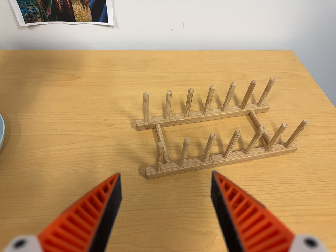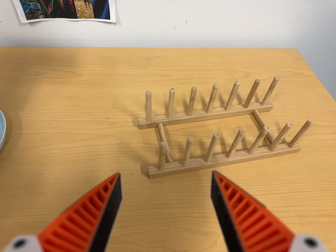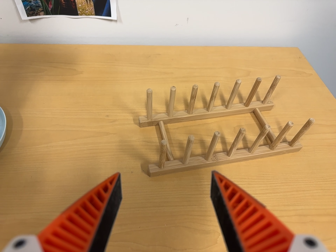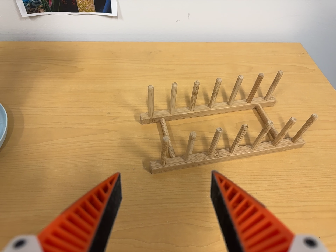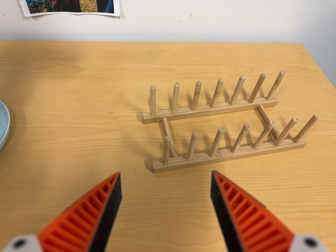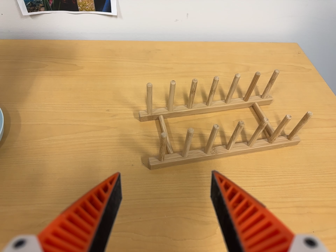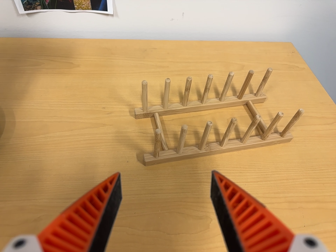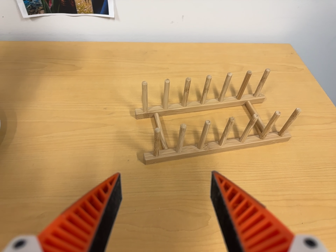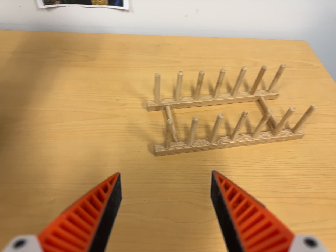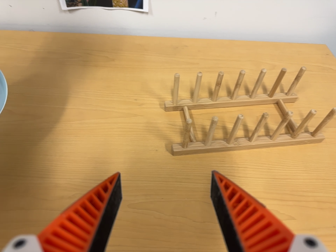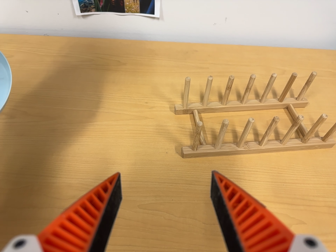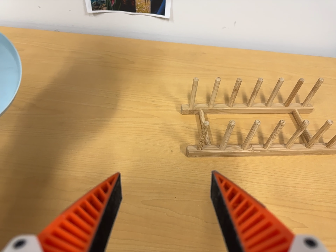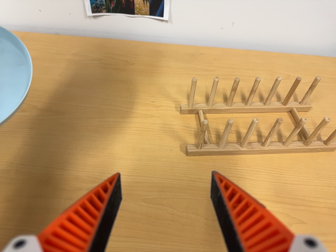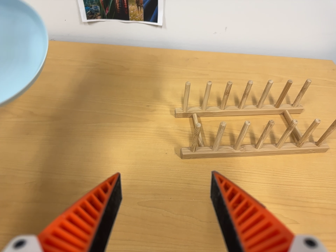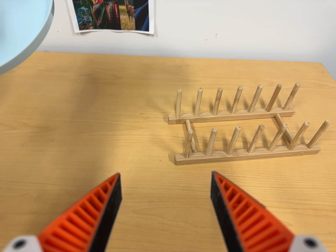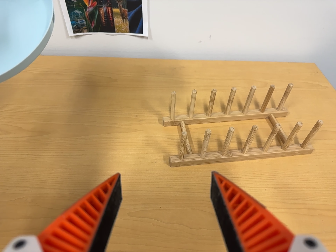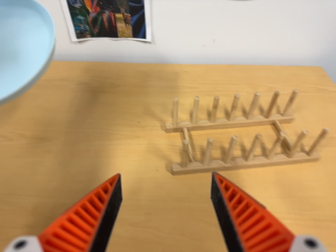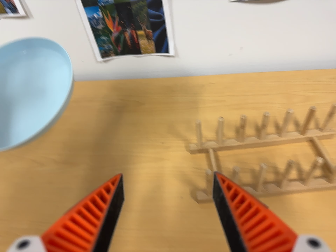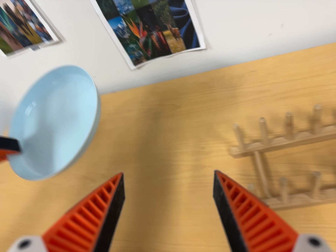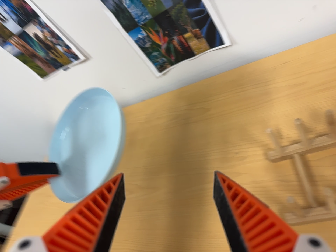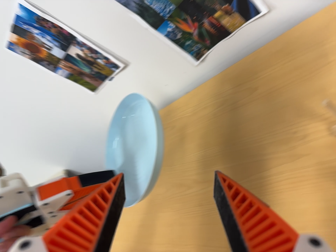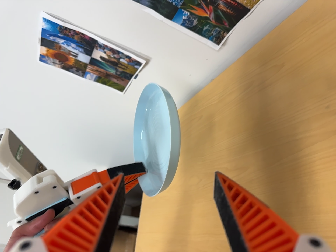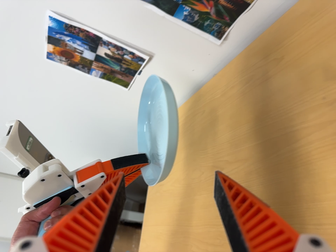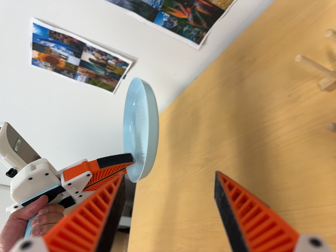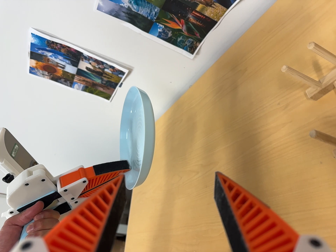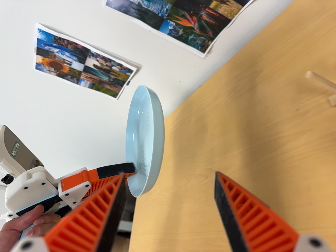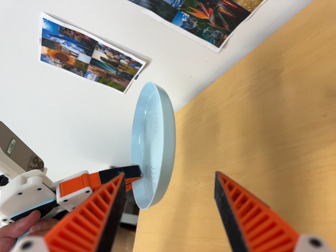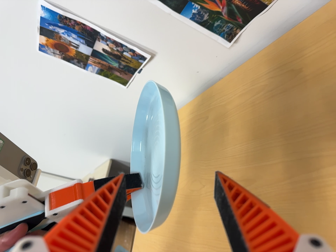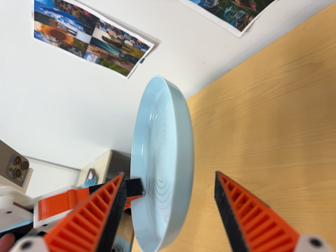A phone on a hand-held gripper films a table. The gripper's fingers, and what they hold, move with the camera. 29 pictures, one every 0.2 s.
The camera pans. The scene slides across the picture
to the right.
0.0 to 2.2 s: The camera travels toward the bottom of its view, about 6 cm, so close, fixed things drift upward.
2.2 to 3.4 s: The camera travels toward the top of its view and to its right, about 9 cm, so close, fixed things drift downward.
3.4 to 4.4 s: The camera swings to its left by about 45 degrees, and the scene slides to the right. It travels to its right and toward the top of its view, about 16 cm. Its aim tips toward the bottom of its view by about 10 degrees. It rolls about its line of sight by about 30 degrees, and the scene rotates counterclockwise.
4.4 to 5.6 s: The camera travels forward and toward the top of its view, about 12 cm, so what stands in front looms larger.
The film runs forward here.
